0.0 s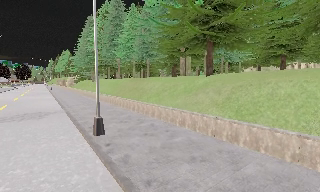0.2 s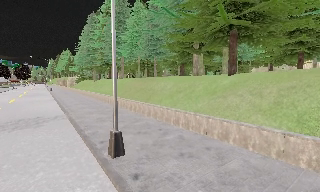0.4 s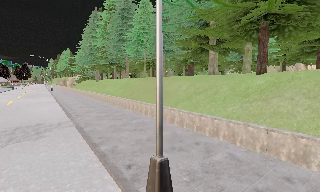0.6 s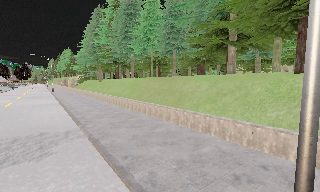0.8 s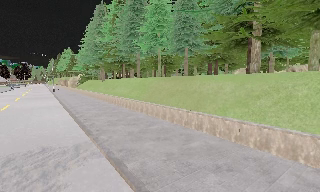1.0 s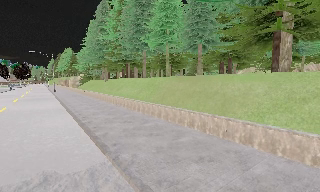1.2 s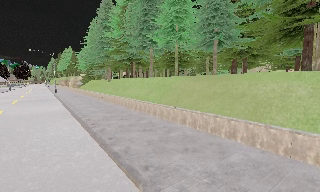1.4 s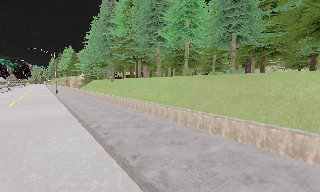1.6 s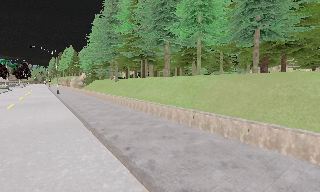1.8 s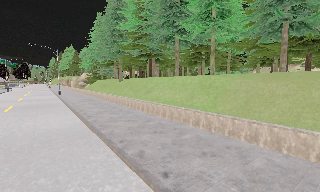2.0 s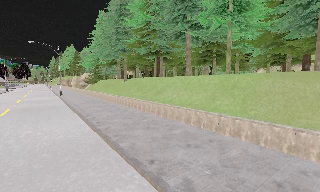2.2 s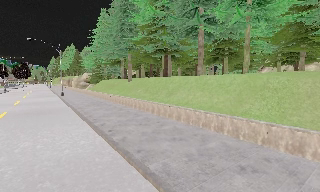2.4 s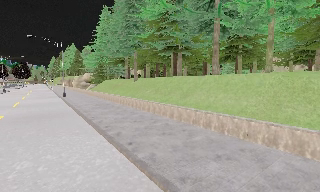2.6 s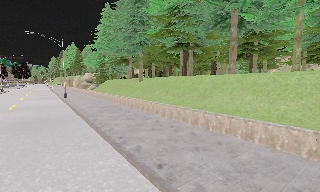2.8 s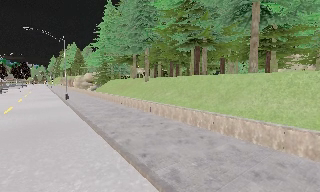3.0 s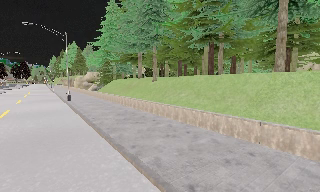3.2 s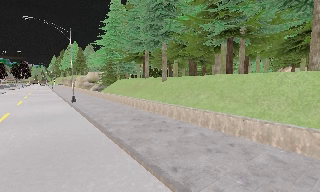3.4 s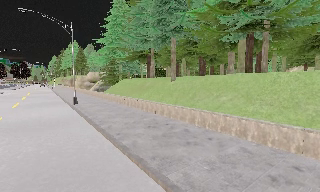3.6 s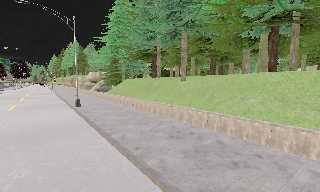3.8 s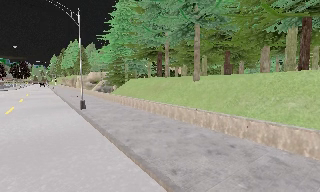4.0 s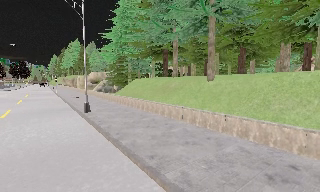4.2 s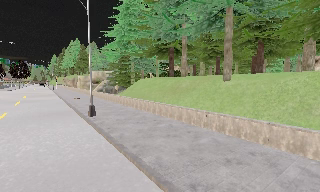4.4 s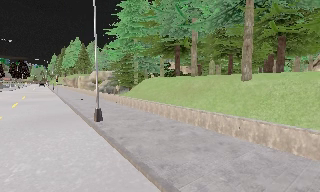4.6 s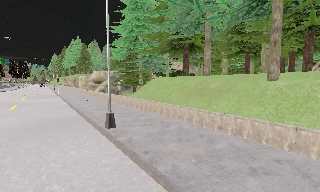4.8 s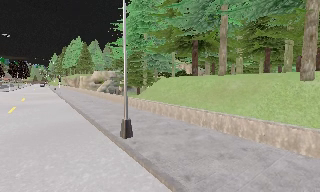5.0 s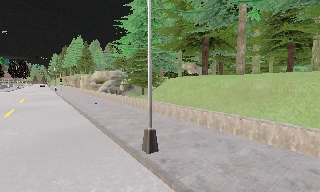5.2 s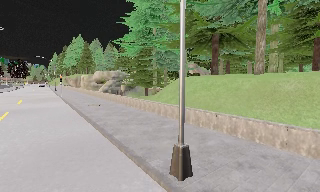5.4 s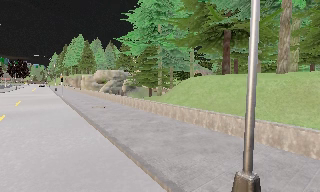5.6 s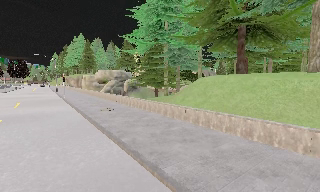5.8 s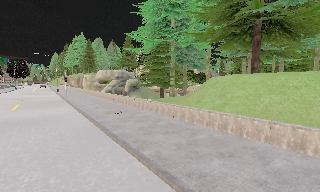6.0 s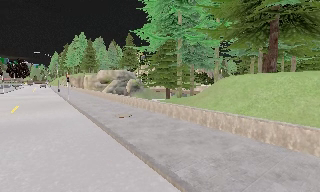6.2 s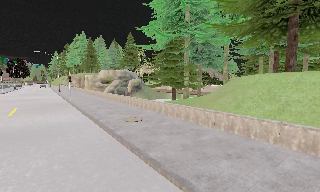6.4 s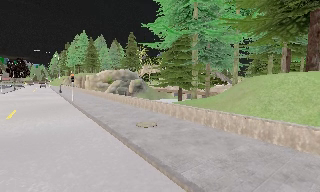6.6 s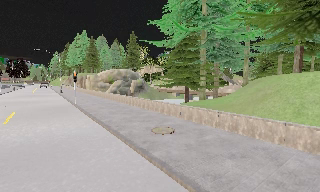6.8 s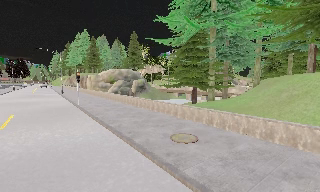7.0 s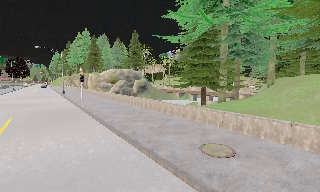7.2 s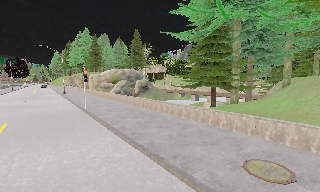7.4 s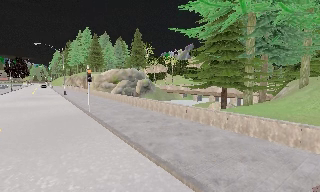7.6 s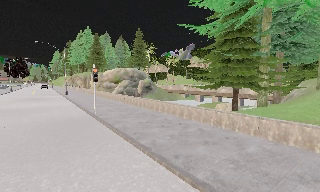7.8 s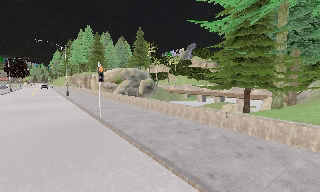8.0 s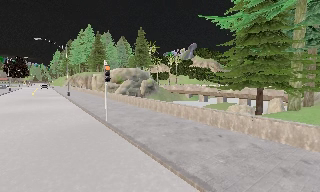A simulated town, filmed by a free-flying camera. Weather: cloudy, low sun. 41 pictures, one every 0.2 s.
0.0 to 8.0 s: The camera travels forward and to its left, about 65 m, so what stands in front looms larger.
The film runs forward here.
